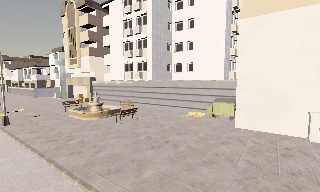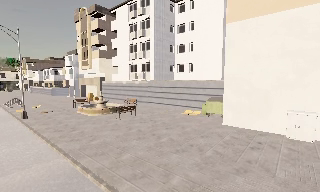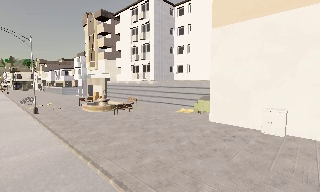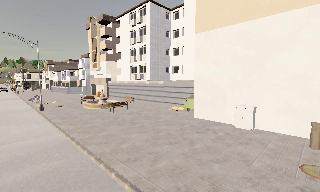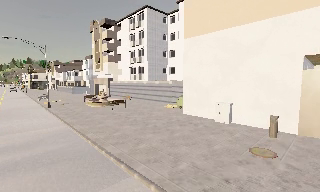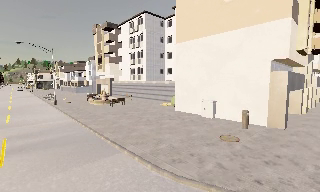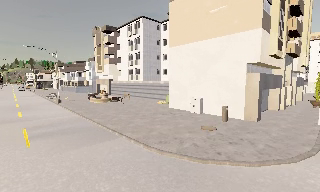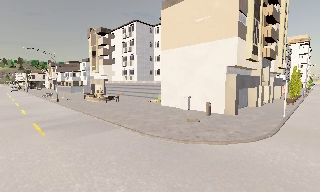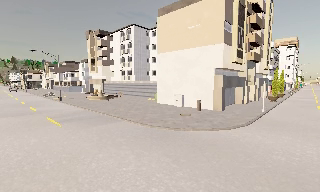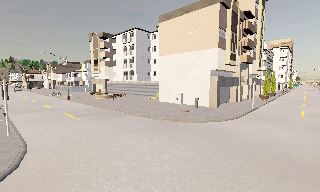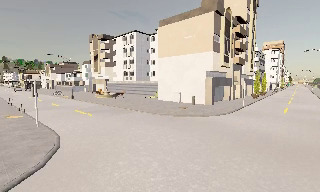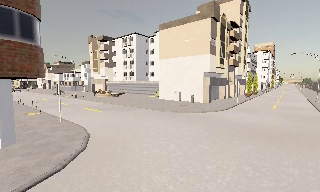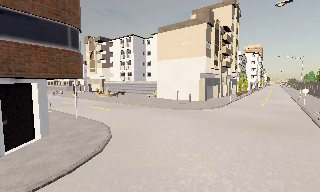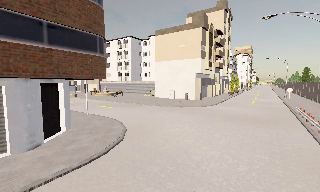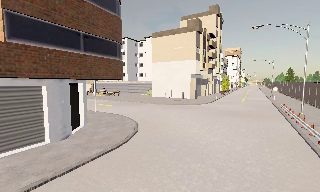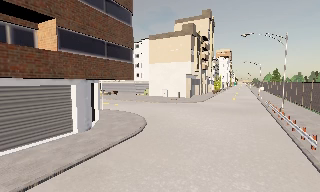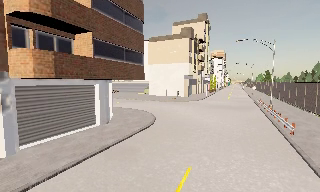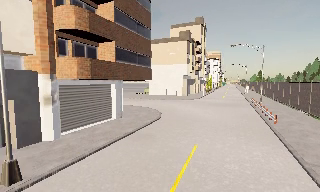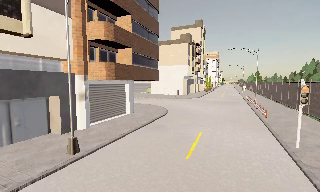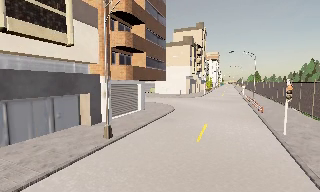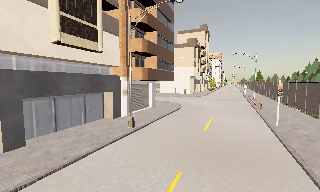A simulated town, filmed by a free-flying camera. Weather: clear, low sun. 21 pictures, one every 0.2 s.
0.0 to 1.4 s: The camera travels backward and to its right, about 13 m, so what stands in front gets smaller.
1.4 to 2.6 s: The camera pans to its right, which is clockwise from overhead, by about 10 degrees. It travels backward, about 12 m, so what stands in front gets smaller.
2.6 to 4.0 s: The camera travels backward and to its left, about 15 m, so what stands in front gets smaller.
The film runs backward here.
